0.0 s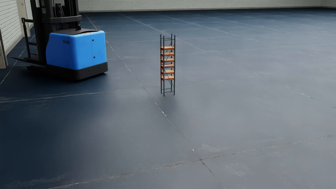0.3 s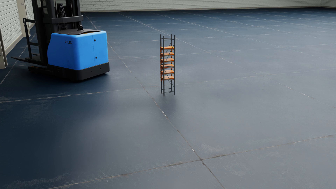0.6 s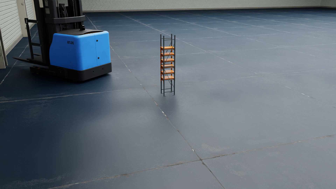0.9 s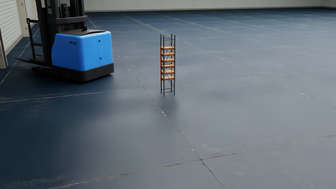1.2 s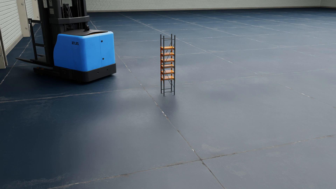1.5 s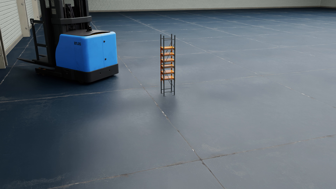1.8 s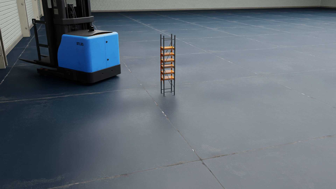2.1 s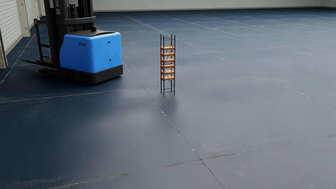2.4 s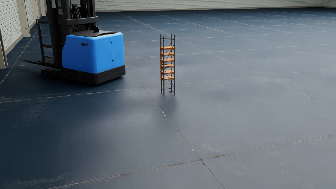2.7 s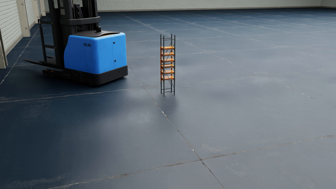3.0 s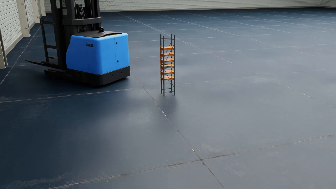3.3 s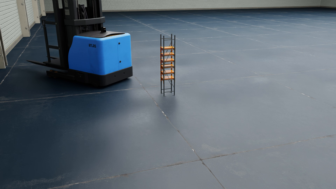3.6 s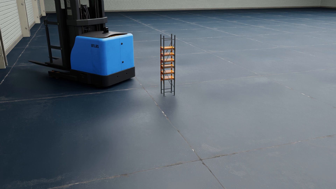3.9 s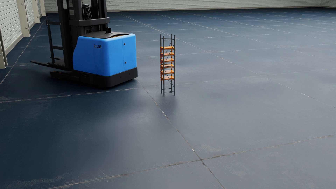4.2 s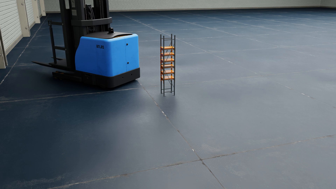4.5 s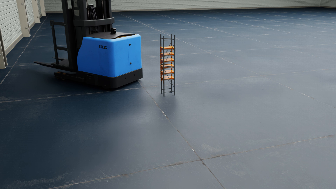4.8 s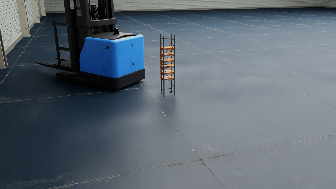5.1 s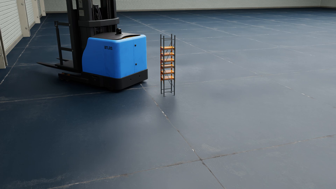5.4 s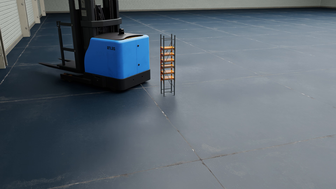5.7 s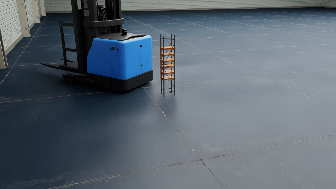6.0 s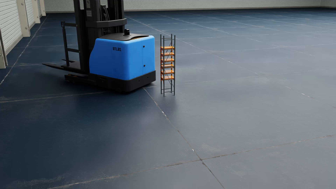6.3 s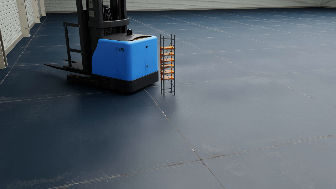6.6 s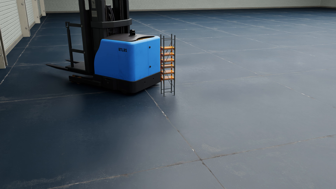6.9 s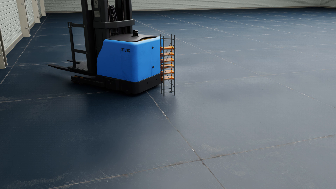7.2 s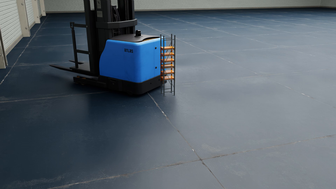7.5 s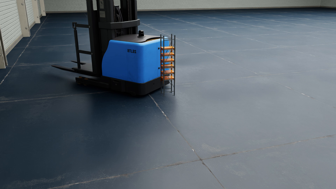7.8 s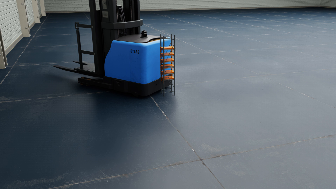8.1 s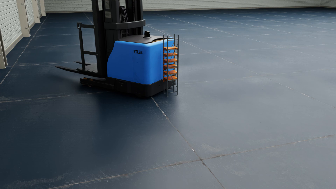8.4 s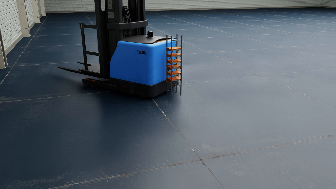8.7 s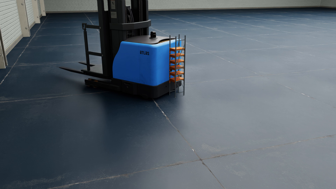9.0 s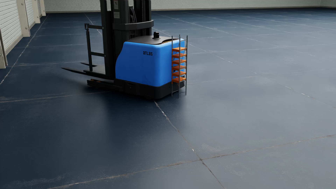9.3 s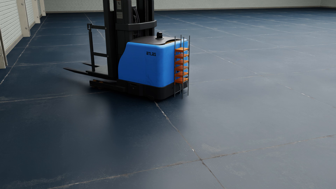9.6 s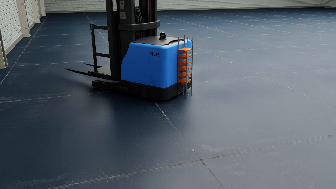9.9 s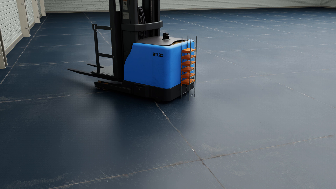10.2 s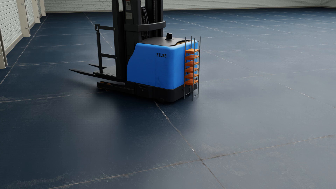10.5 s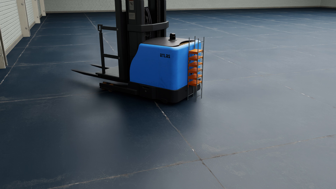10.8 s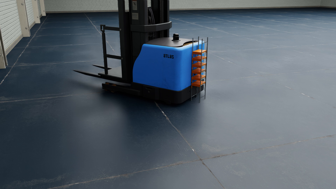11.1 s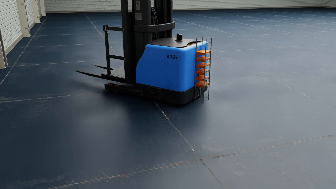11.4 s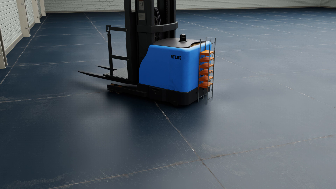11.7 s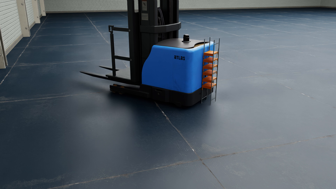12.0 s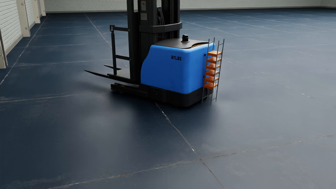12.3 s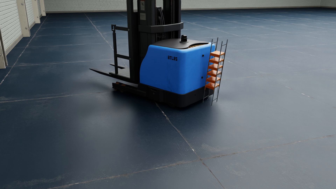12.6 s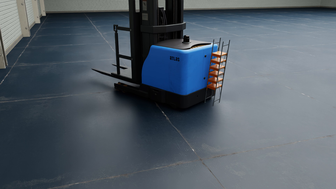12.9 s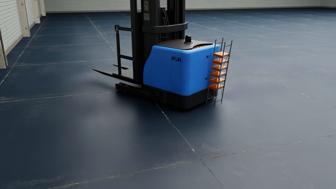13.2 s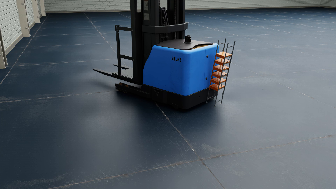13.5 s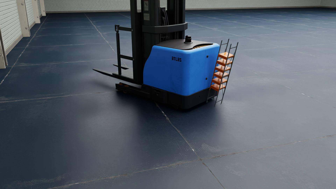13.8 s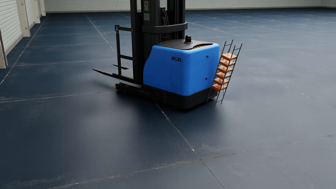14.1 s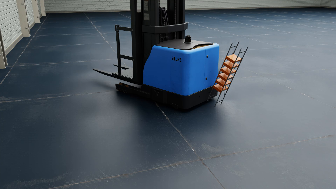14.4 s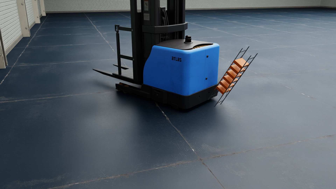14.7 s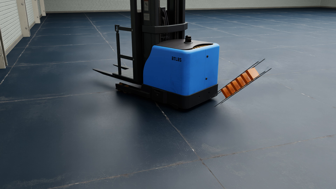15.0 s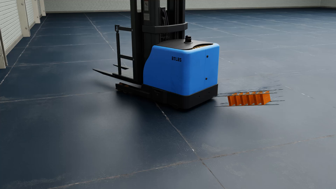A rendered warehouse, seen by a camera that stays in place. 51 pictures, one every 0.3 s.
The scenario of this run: A forklift runs into an object in its way.
